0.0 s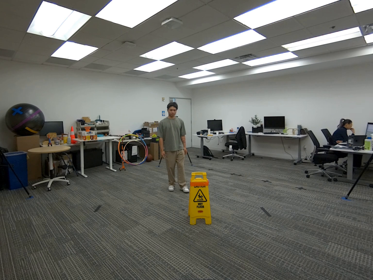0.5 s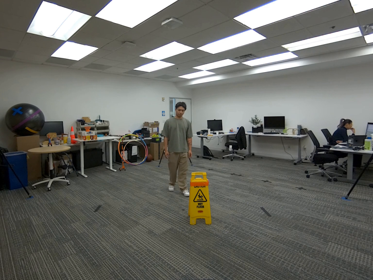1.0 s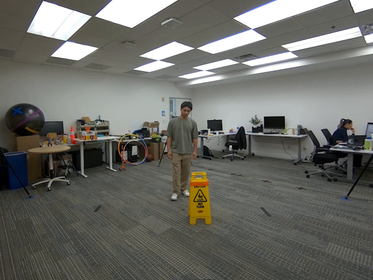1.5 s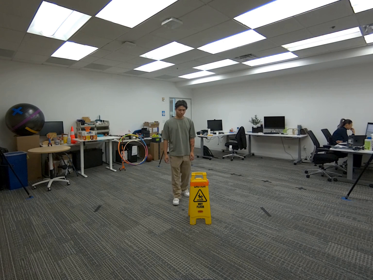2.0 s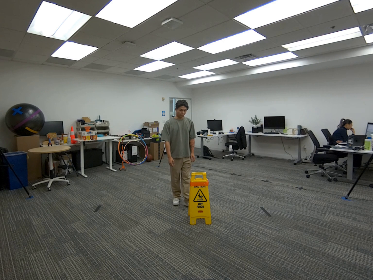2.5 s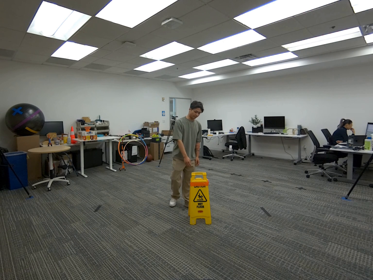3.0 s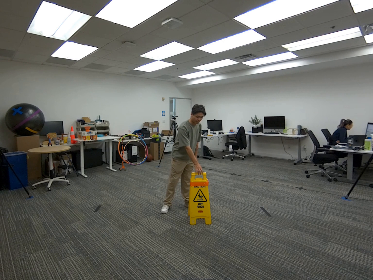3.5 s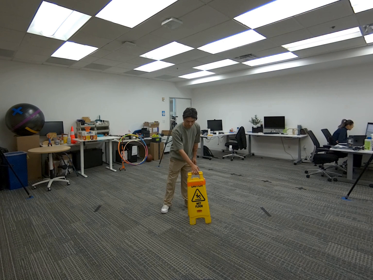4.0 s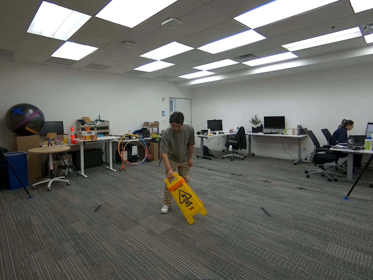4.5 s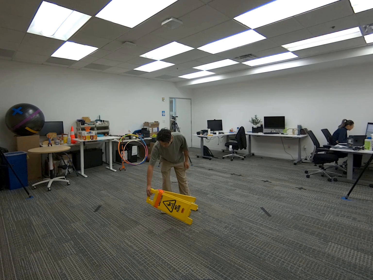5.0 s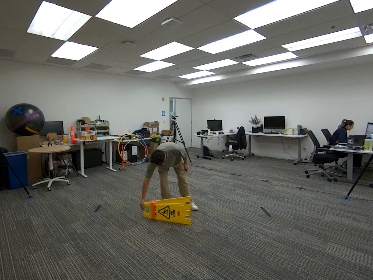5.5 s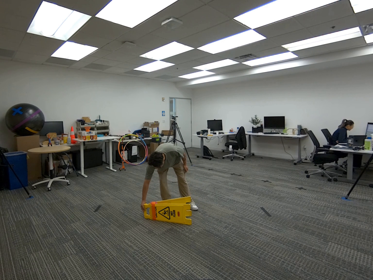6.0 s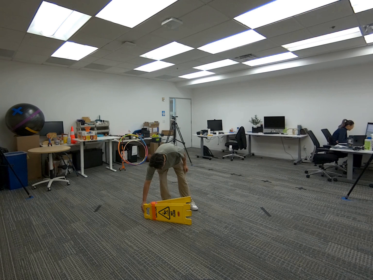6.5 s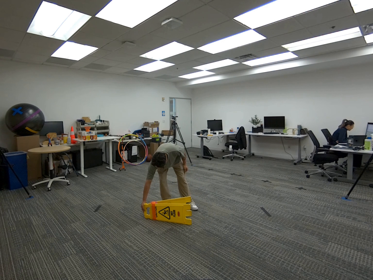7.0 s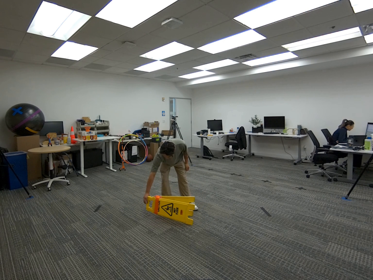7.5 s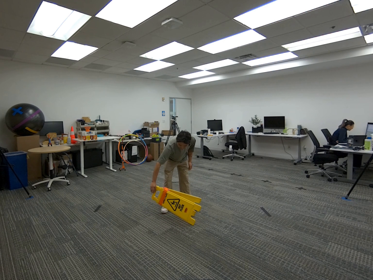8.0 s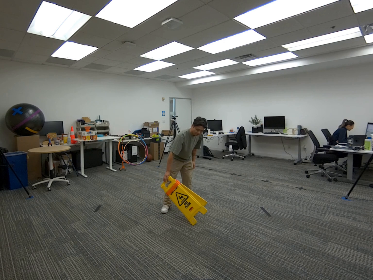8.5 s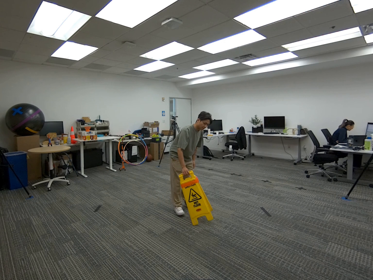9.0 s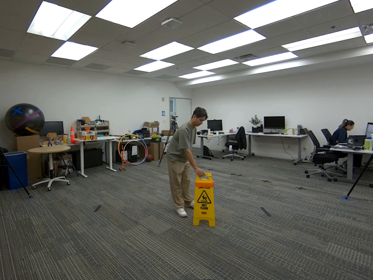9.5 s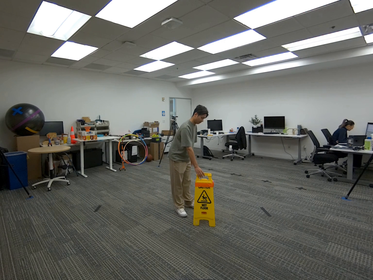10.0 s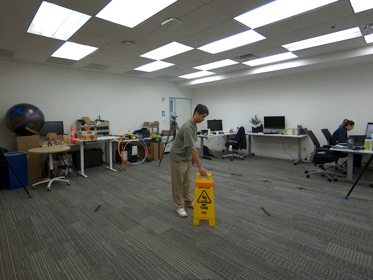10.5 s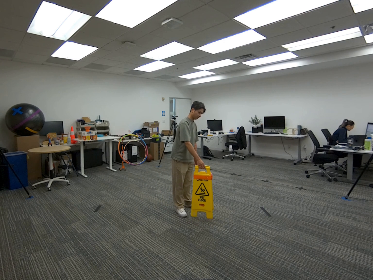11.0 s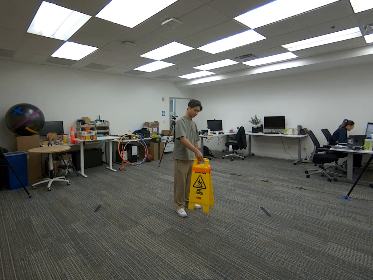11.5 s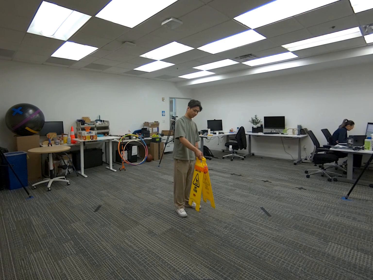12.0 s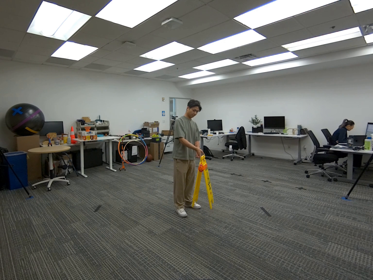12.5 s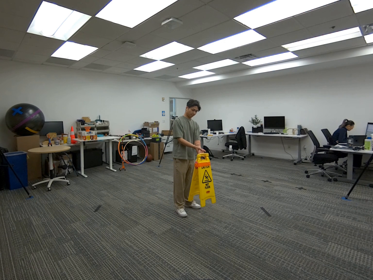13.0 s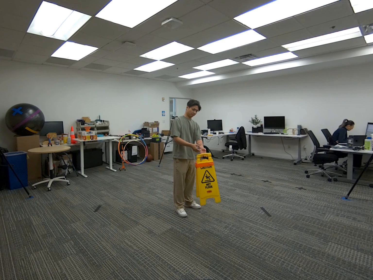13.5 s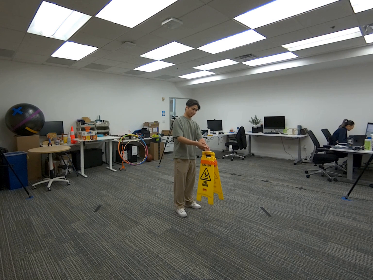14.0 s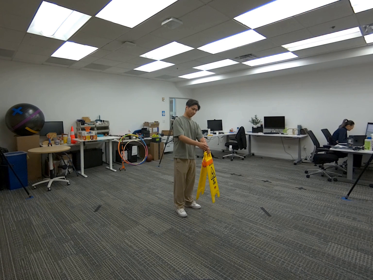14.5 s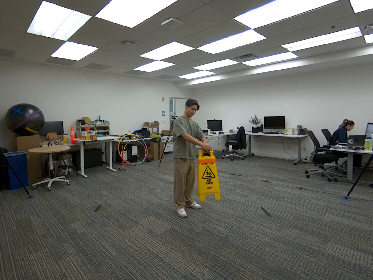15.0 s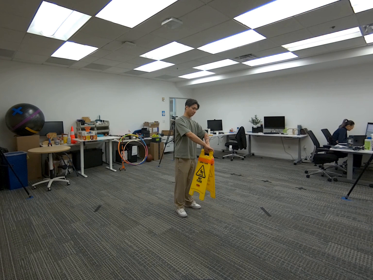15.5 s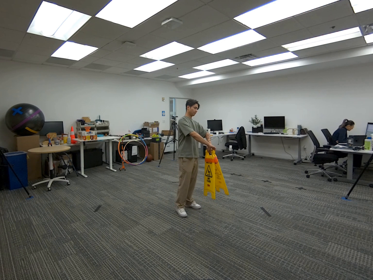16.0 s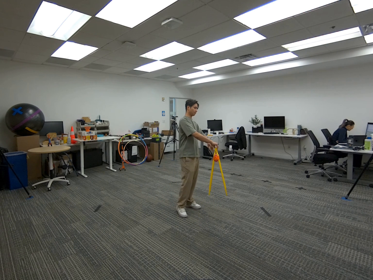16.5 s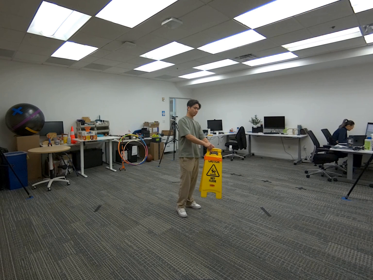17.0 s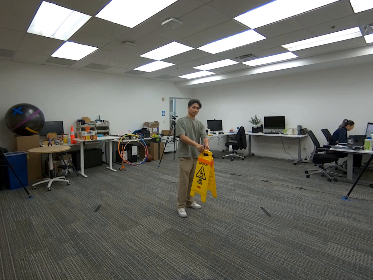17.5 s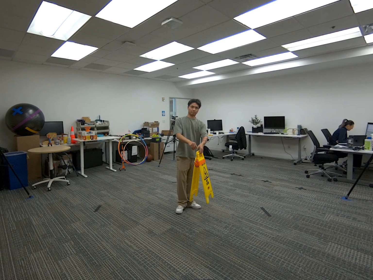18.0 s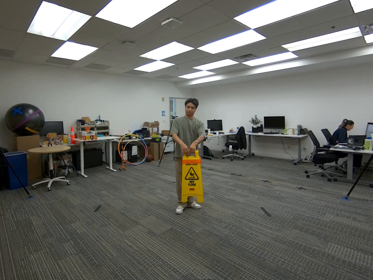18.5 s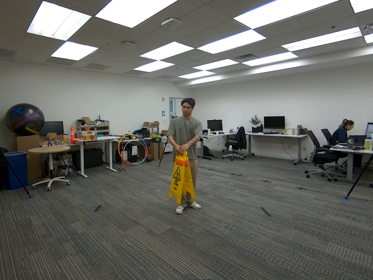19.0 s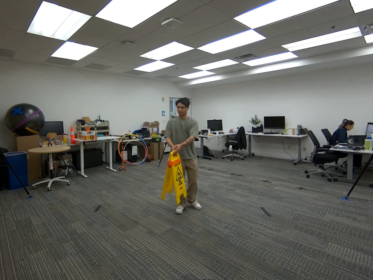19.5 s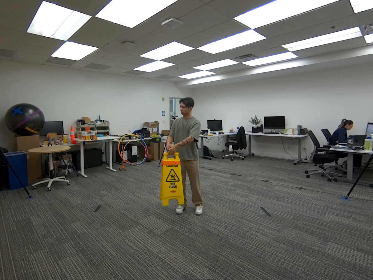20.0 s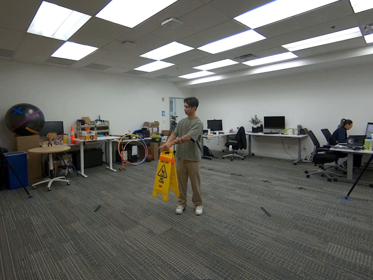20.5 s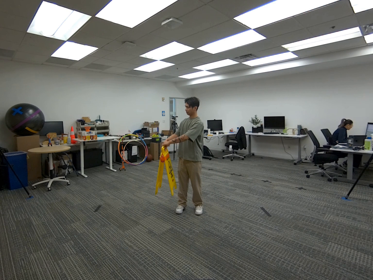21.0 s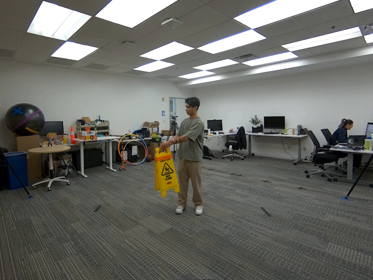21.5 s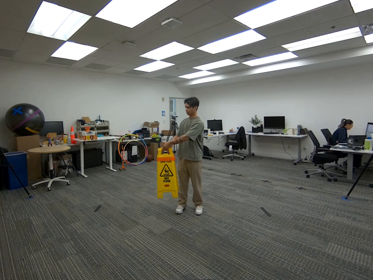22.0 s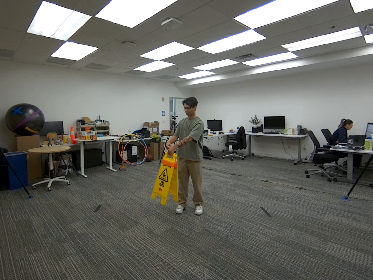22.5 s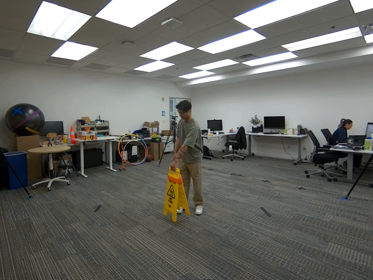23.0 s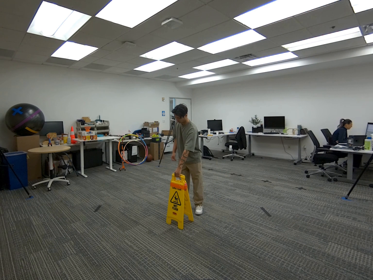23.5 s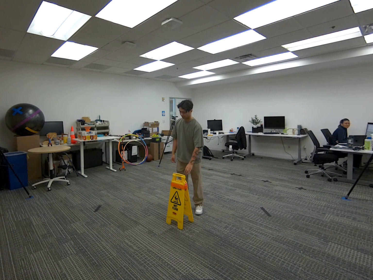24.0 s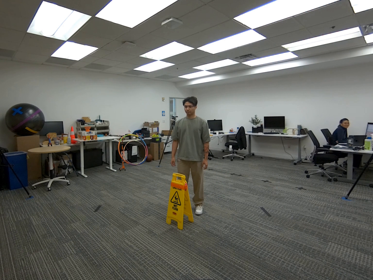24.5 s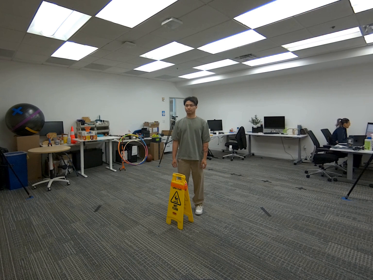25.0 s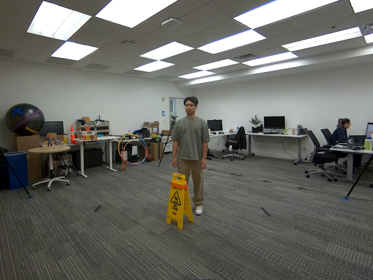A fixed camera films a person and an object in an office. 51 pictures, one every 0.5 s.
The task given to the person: Walk to the wet floor sign and use one hand to lower it to the ground. While holding the sign, begin rotating it, using your other hand for support as needed. Continue rotating the sign until finished, then place it back upright.
